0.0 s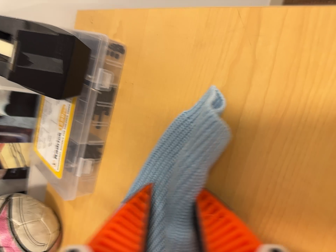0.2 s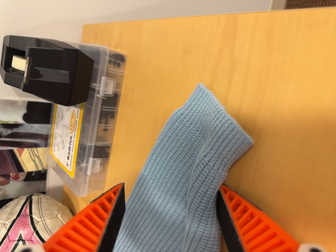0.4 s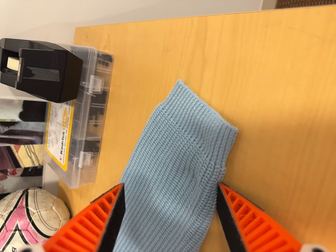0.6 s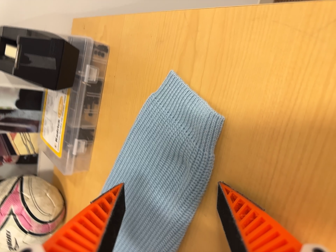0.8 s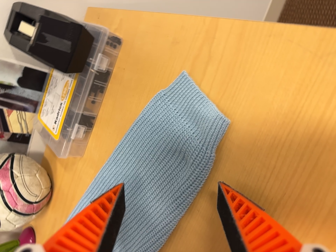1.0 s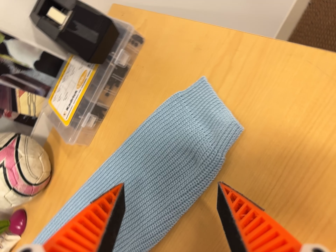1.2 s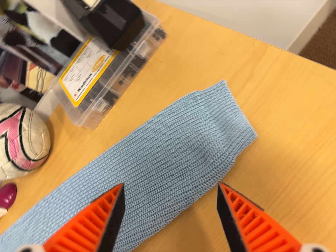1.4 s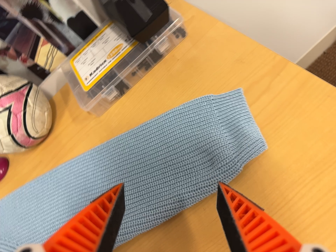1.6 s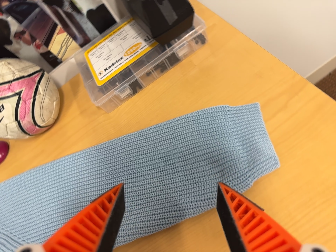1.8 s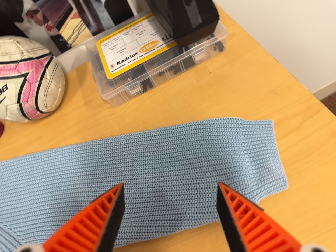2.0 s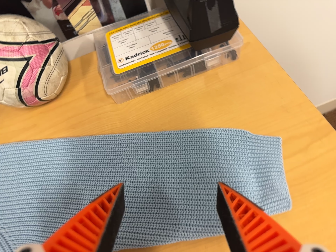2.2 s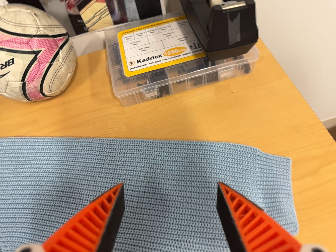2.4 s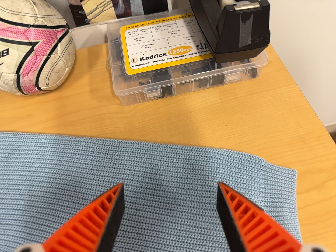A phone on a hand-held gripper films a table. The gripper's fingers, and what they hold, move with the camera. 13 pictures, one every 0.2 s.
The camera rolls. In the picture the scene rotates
clockwise.
0.0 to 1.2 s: The camera travels backward and toward the bottom of its view, about 10 cm, so what stands in front gets smaller. It rolls about its line of sight by about 20 degrees, and the scene rotates clockwise.
1.2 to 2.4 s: The camera pans to its right by about 10 degrees. It travels to its left, about 12 cm. It rolls about its line of sight by about 40 degrees, and the scene rotates clockwise.
The film runs backward here.
